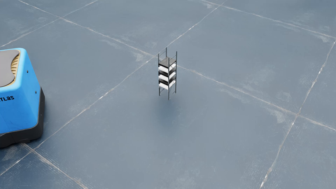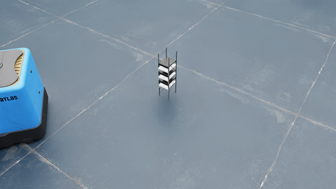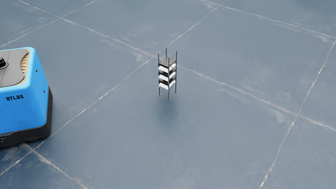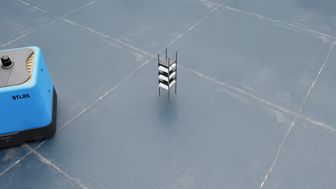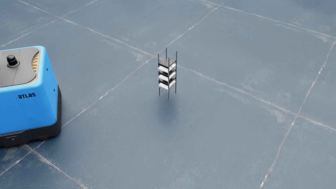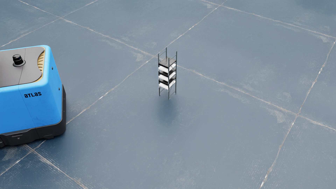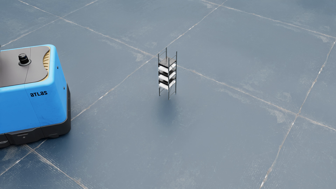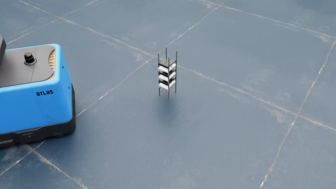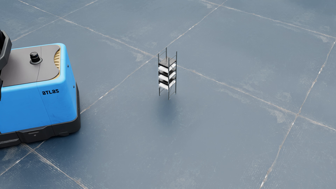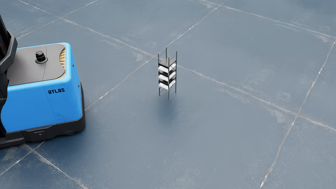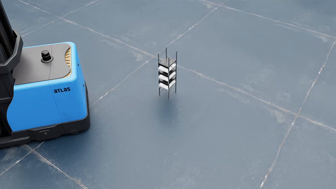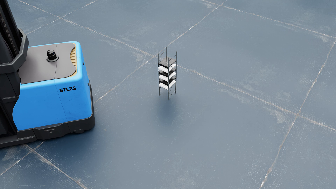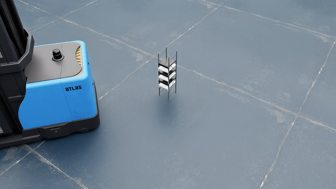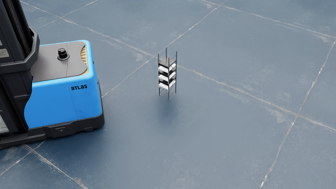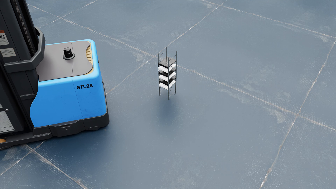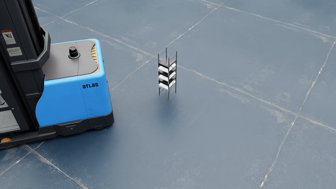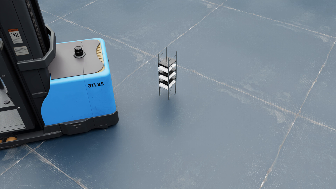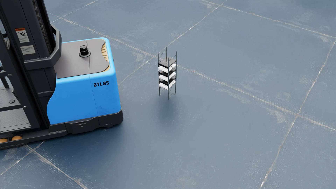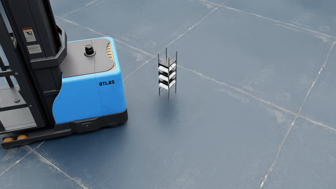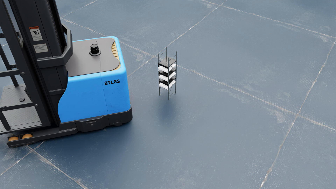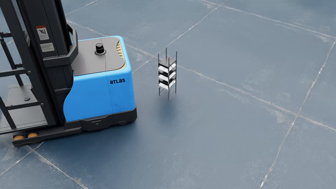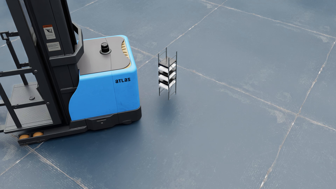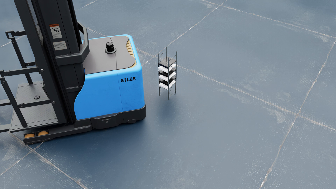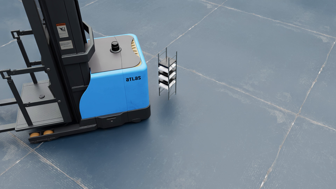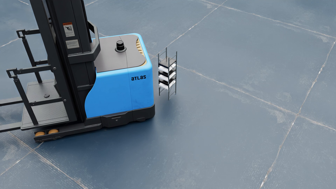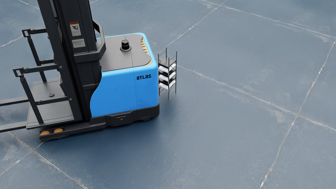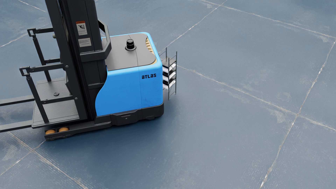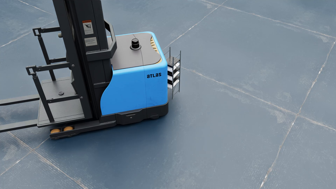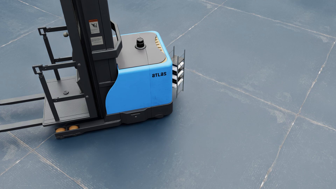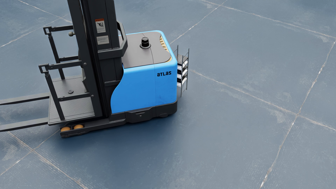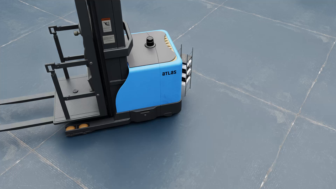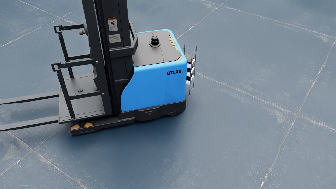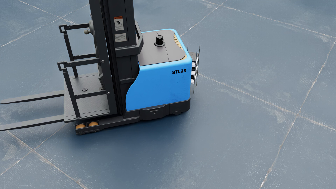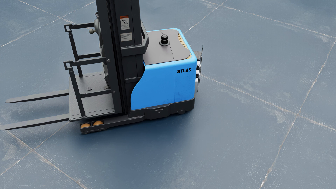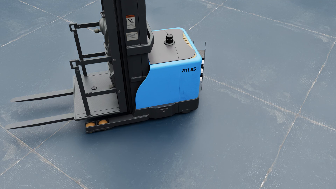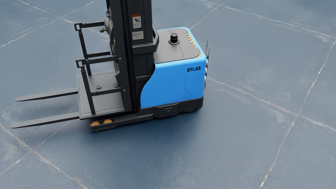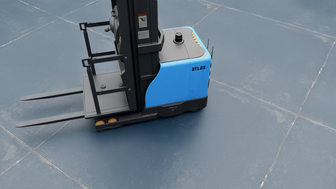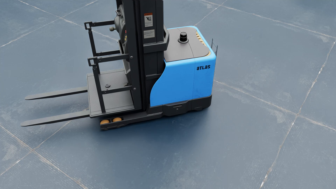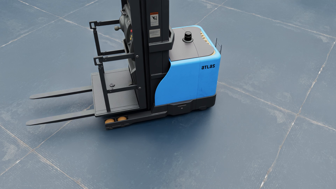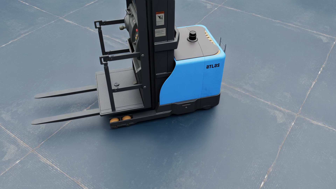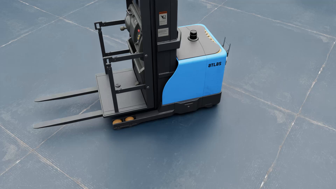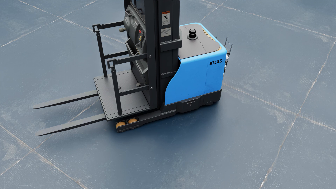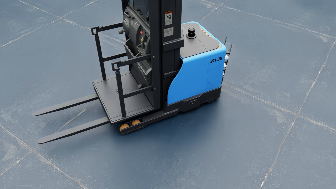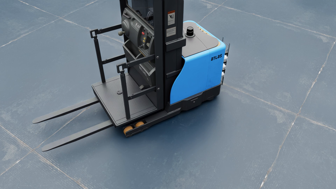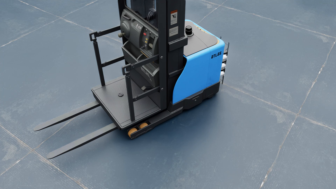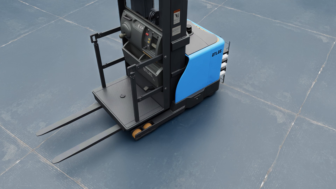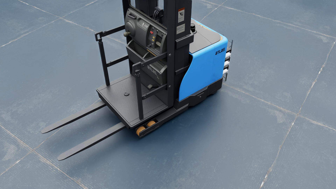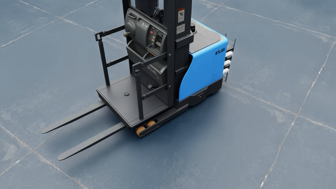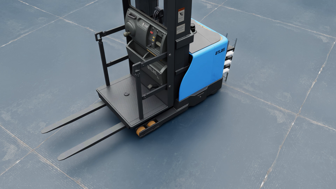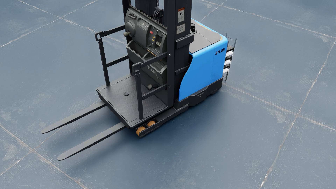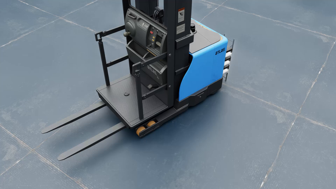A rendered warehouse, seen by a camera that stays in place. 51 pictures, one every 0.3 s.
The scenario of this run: A forklift runs into an object in its way.
